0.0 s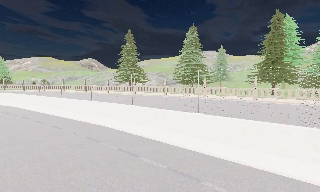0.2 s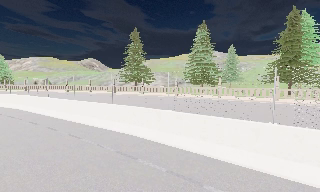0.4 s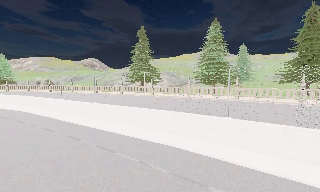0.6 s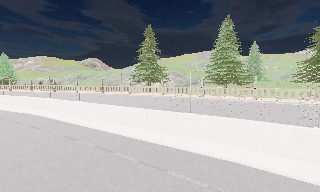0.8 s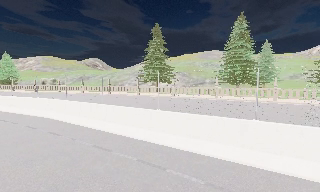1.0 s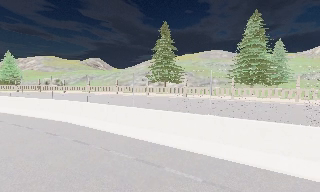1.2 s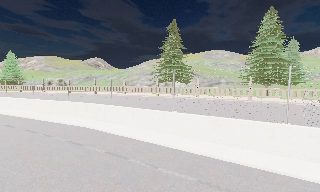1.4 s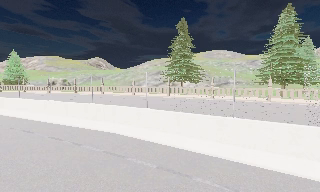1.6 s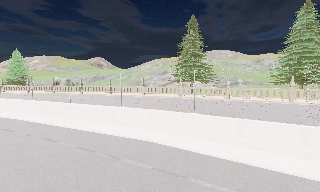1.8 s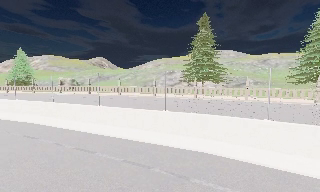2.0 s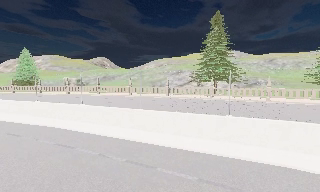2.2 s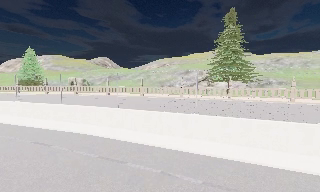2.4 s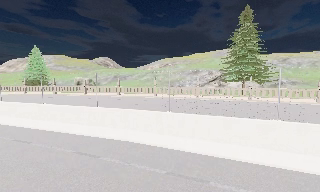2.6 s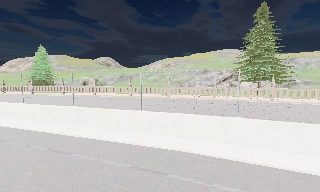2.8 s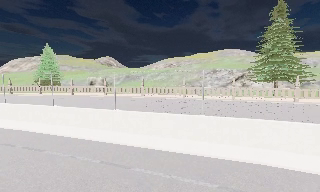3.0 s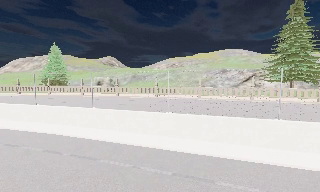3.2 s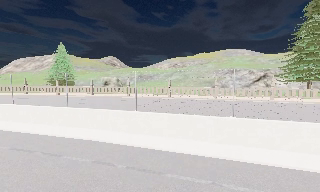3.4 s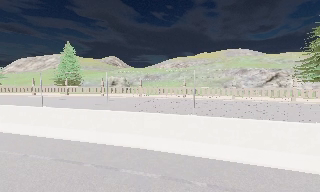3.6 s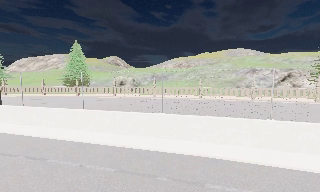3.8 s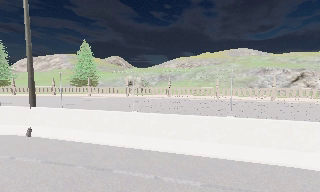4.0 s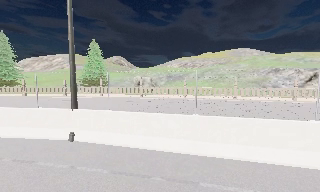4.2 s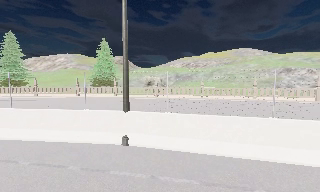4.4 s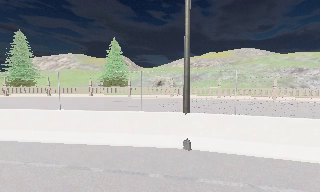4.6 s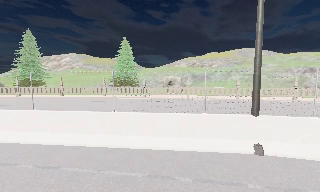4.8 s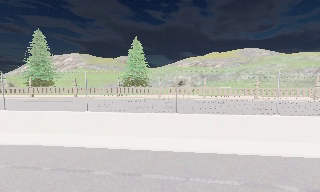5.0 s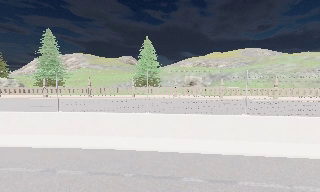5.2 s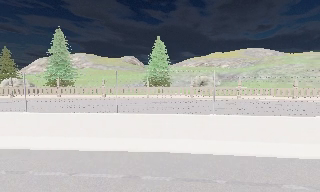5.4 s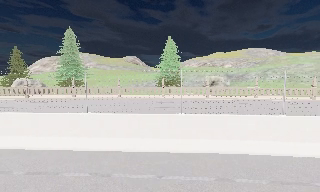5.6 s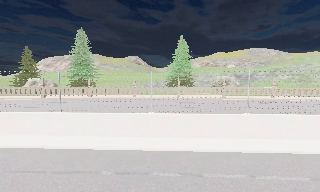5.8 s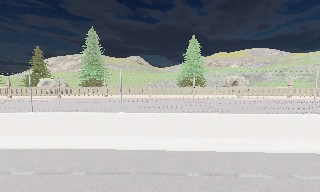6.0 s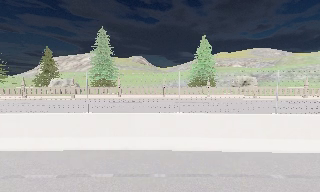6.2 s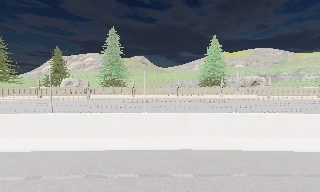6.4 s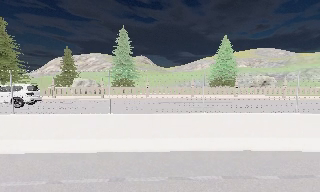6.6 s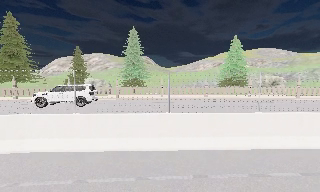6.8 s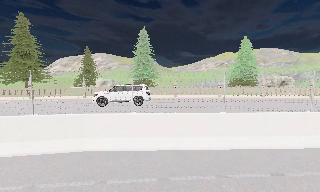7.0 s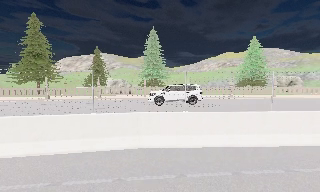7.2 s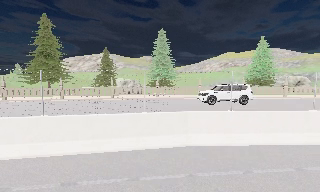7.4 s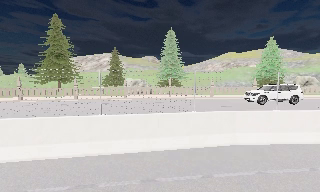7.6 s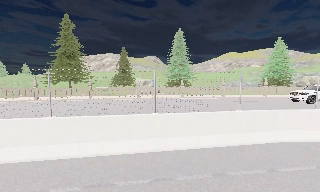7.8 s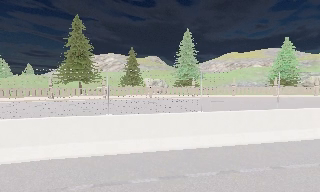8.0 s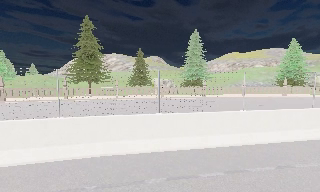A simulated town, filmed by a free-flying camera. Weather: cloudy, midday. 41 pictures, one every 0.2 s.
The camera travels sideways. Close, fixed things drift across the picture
to the right.
0.0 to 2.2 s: The camera travels to its left and forward, about 20 m, so close, fixed things drift to the right.
2.2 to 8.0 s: The camera travels to its left, about 60 m, so close, fixed things drift to the right.
The film runs backward here.
